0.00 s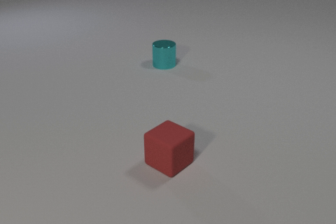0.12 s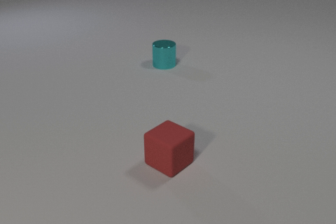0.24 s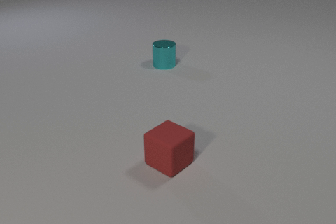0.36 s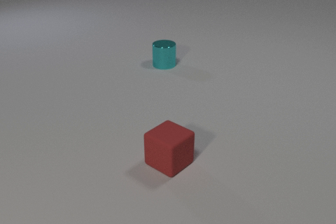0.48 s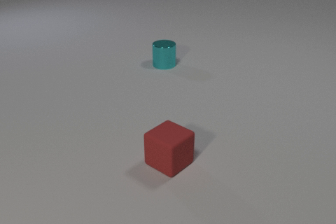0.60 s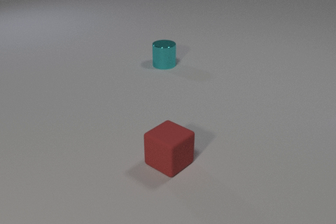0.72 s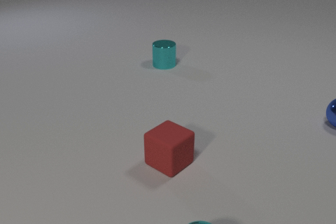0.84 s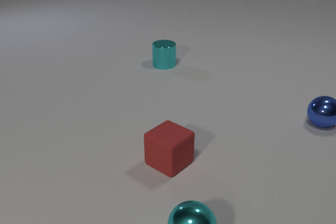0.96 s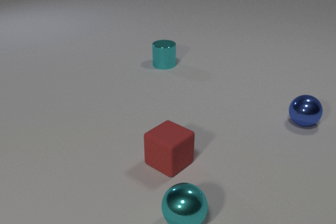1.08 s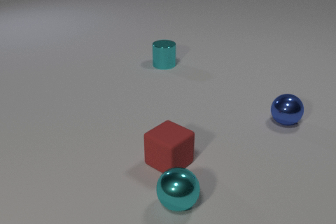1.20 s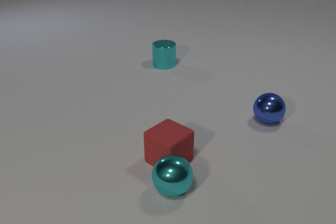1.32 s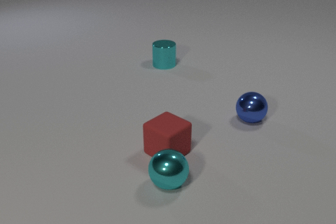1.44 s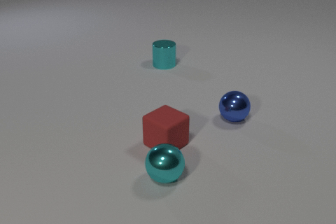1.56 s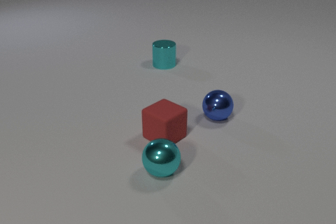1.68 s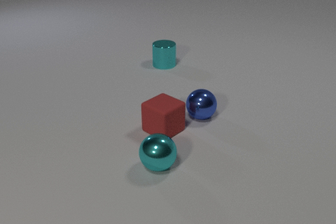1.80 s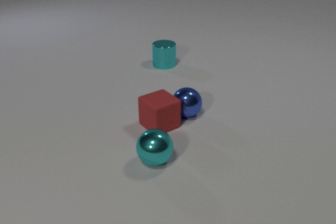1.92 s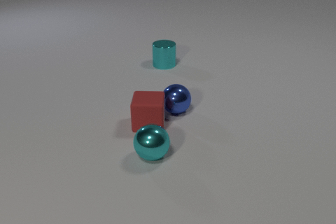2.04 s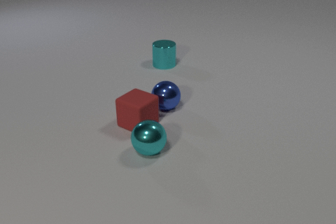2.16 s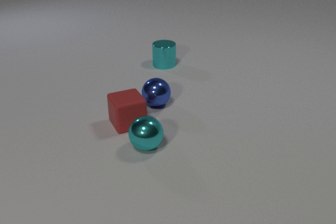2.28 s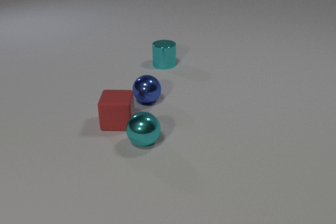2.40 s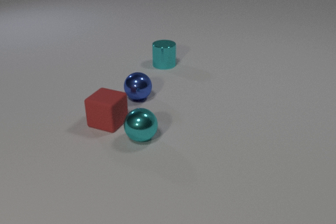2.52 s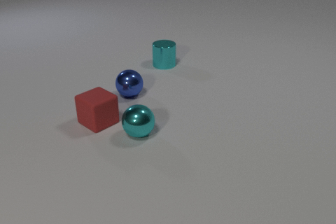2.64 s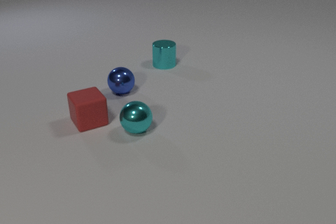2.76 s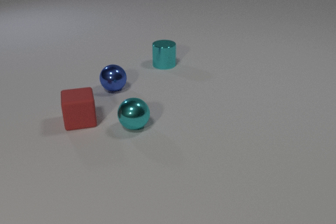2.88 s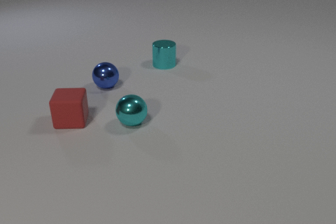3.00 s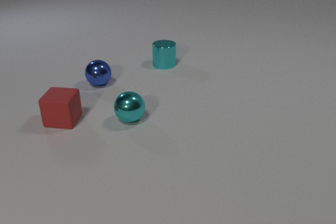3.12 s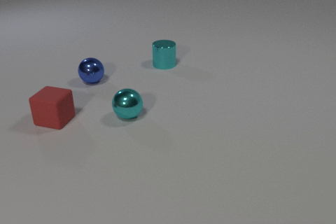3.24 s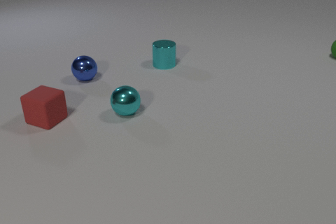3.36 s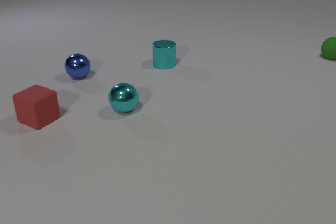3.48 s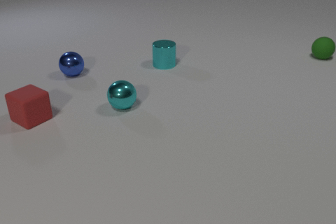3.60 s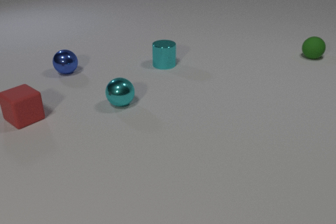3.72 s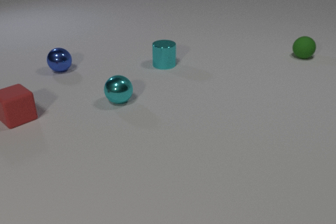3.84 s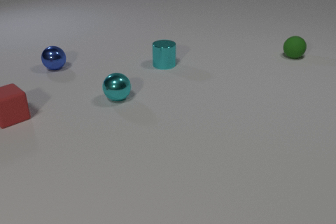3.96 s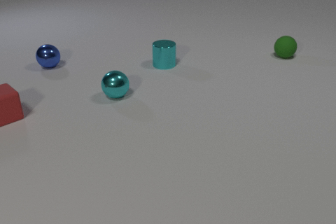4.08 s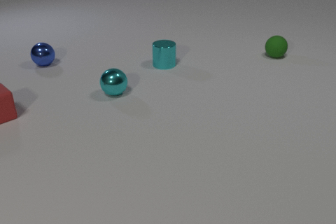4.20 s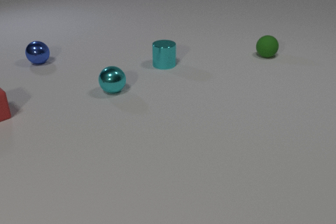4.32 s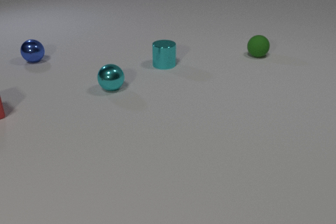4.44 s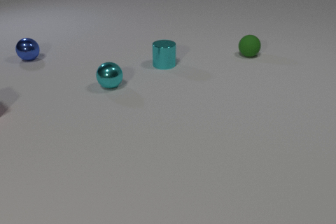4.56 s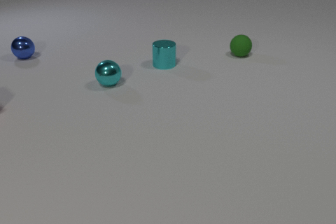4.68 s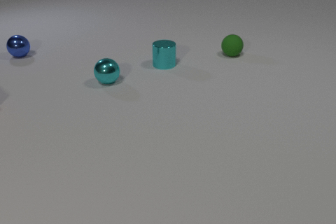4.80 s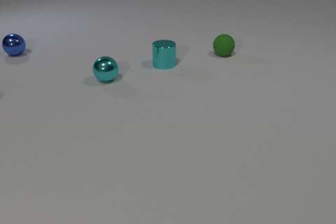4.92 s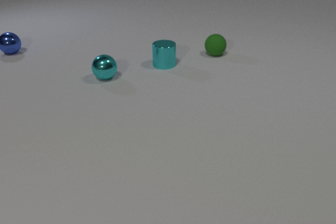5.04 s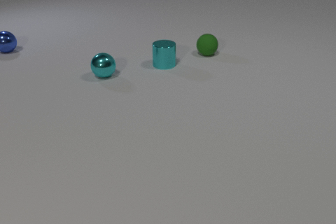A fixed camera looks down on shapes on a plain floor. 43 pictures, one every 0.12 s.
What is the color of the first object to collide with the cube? cyan.
Are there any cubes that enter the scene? no.
How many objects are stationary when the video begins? 2.
0.00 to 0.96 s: The cyan metal sphere comes in at the bottom edge, rolls away from the camera. The blue metal sphere comes in at the right edge, rolls to the left.
0.96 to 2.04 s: The cyan metal sphere rolls away from the camera. The red rubber cube slides away from the camera and to the left. The blue metal sphere rolls to the left. The cyan metal sphere and the red rubber cube collide. The red rubber cube and the blue metal sphere collide.
2.04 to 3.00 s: The cyan metal sphere rolls away from the camera. The red rubber cube slides to the left. The blue metal sphere rolls to the left and away from the camera.
3.00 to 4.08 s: The cyan metal sphere rolls away from the camera. The red rubber cube slides to the left and away from the camera. The blue metal sphere rolls away from the camera and to the left. The green rubber sphere comes in at the right edge, rolls to the left.
4.08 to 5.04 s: The cyan metal sphere rolls away from the camera. The red rubber cube slides to the left and away from the camera, leaves at the left edge. The blue metal sphere rolls away from the camera and to the left. The green rubber sphere rolls to the left.
